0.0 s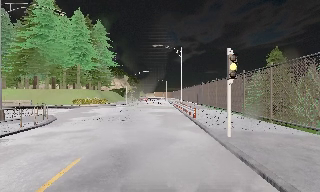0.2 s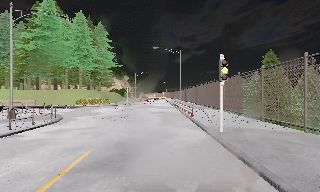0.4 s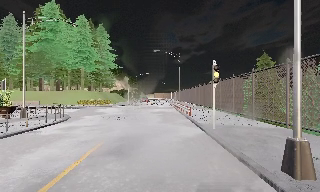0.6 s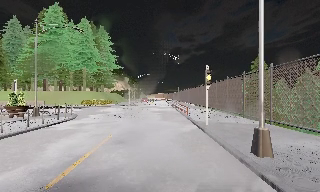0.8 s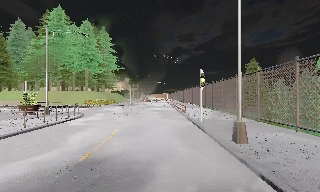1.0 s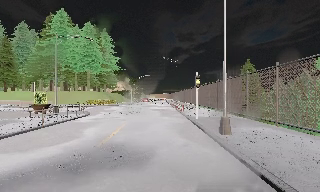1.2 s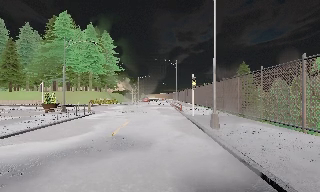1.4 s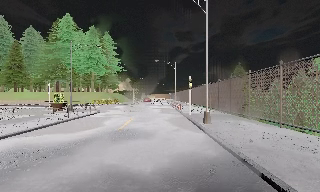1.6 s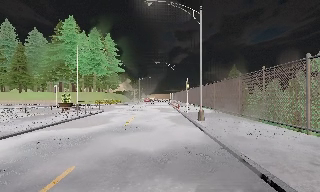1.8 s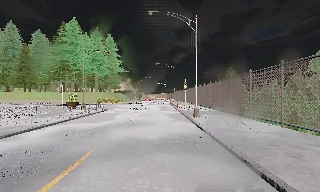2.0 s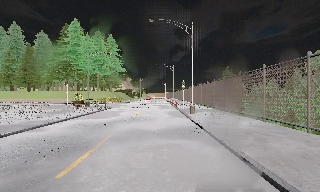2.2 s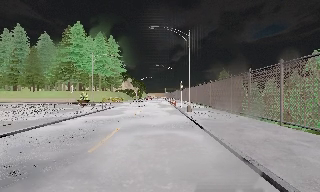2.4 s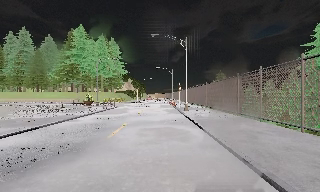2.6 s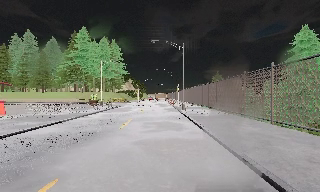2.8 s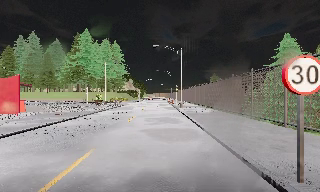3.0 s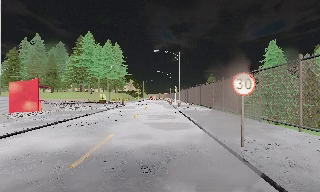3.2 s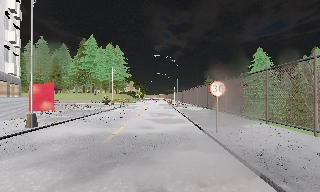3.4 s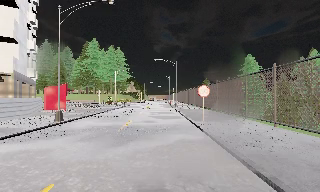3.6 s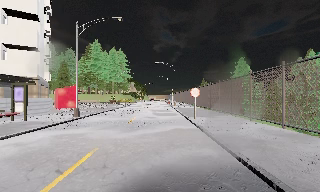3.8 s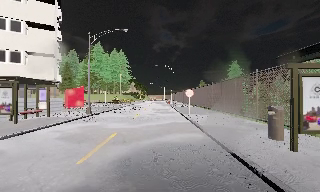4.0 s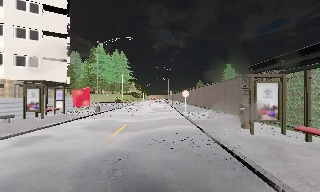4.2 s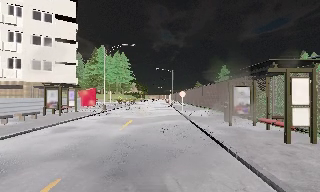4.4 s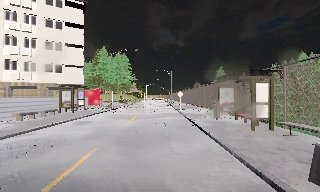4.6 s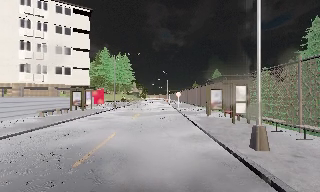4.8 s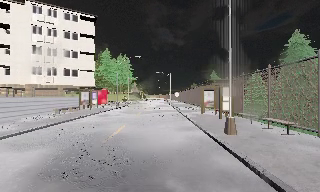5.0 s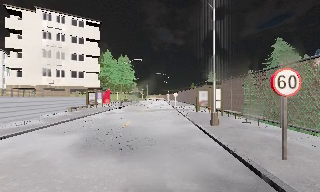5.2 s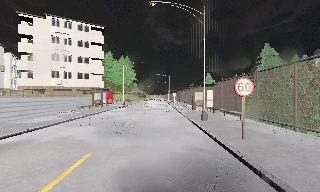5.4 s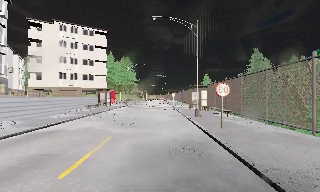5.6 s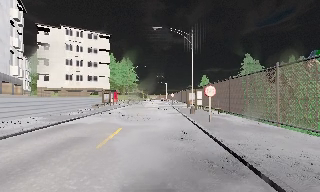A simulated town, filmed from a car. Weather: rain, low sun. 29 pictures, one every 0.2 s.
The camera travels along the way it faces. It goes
backward.
0.0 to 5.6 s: The camera travels backward, about 45 m, so what stands in front gets smaller. It gains speed.
The film runs backward here.
